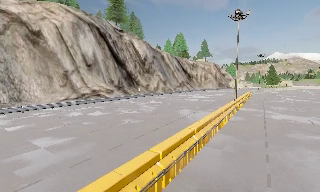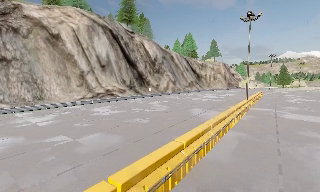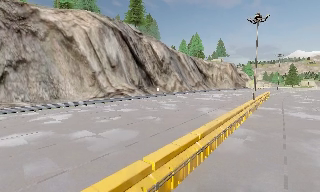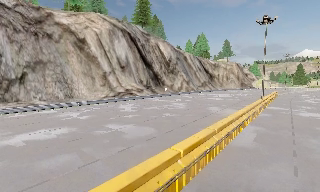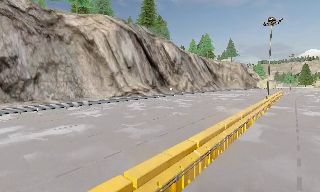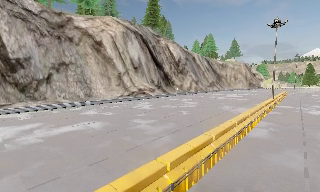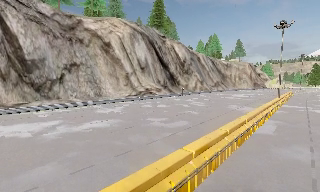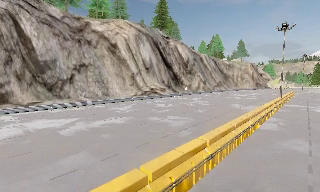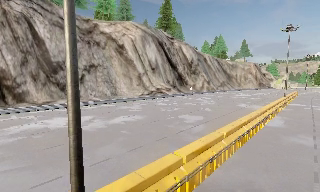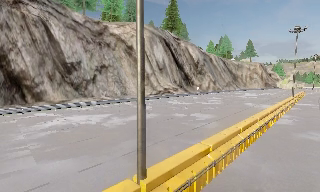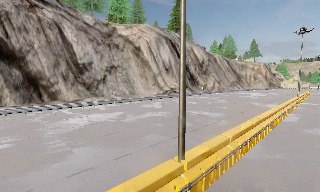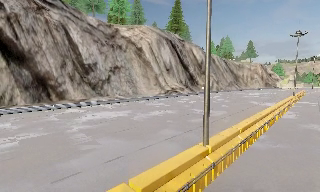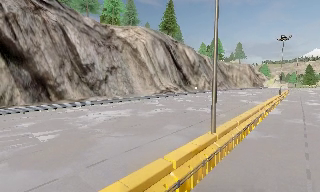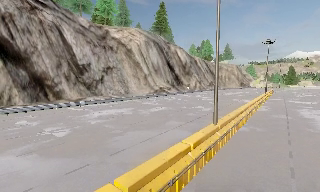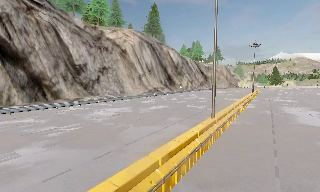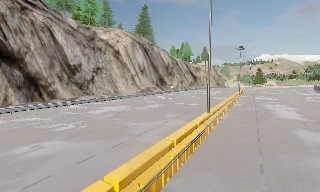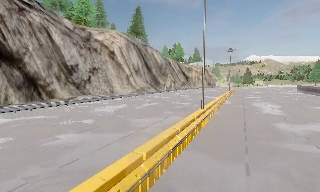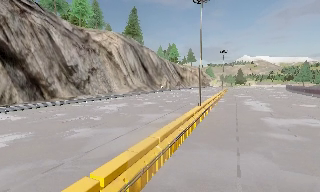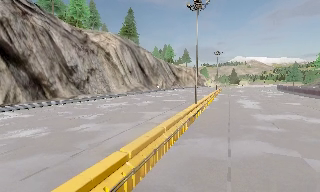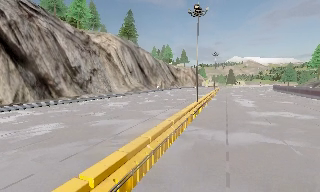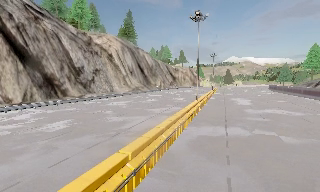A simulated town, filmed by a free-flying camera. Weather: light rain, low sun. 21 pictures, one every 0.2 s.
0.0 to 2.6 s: The camera travels backward and to its left, about 17 m, so what stands in front gets smaller.
2.6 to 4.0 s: The camera pans to its right, which is clockwise from overhead, by about 15 degrees. It travels backward and to its left, about 12 m, so what stands in front gets smaller.
The film runs backward here.
